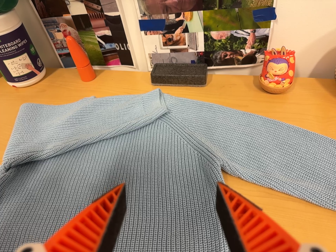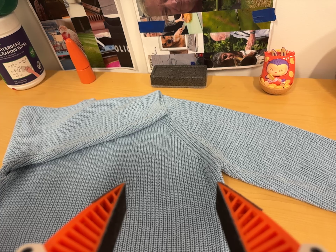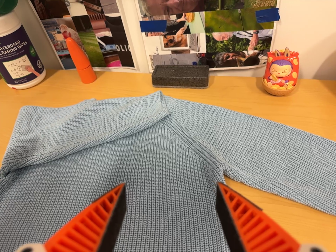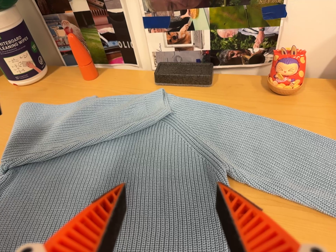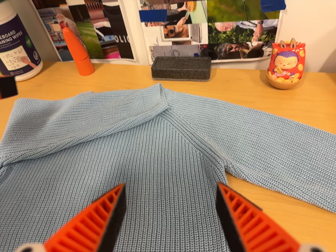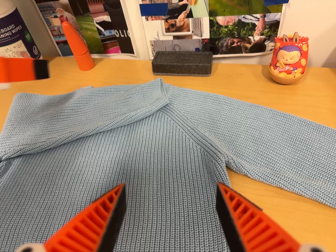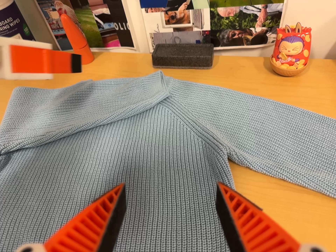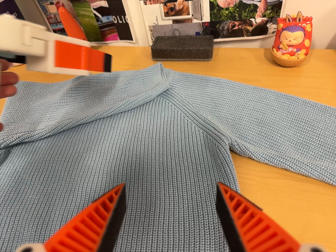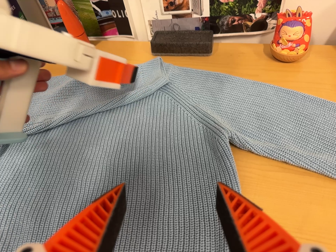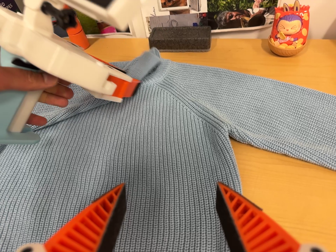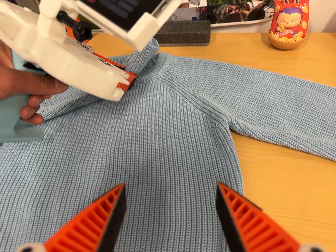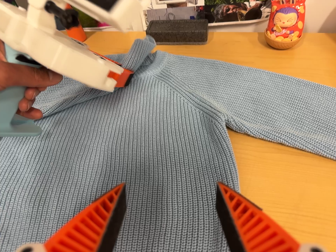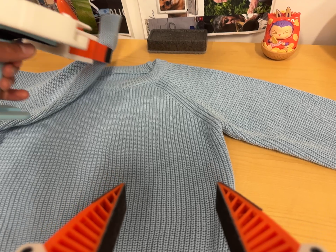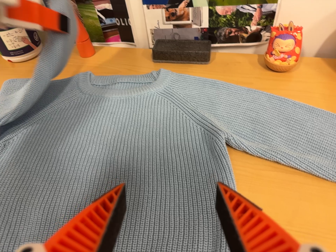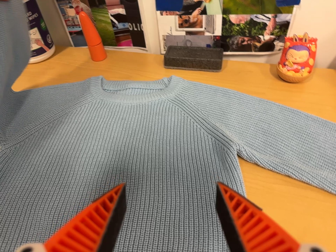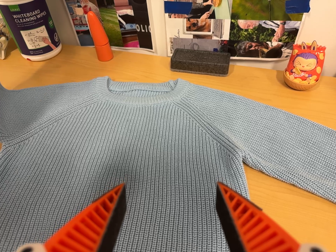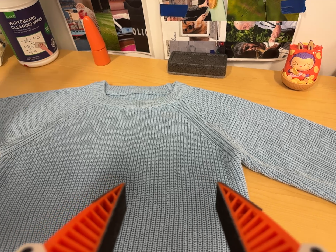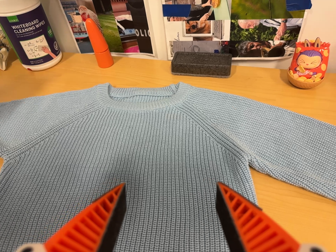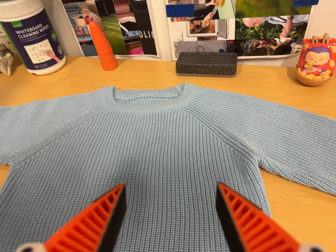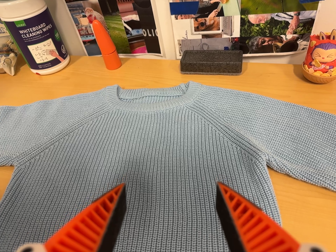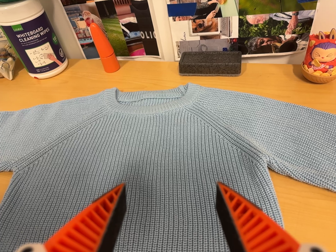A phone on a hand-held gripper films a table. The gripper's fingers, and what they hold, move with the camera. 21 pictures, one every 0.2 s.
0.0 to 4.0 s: The camera travels forward, about 5 cm, so what stands in front looms larger.
The film runs backward here.
